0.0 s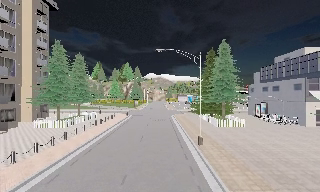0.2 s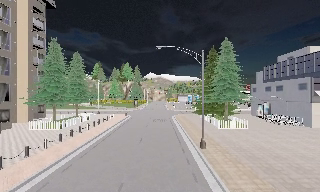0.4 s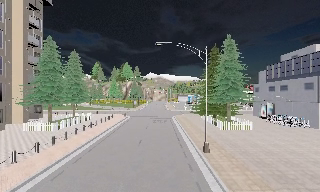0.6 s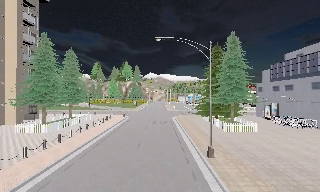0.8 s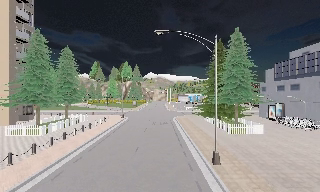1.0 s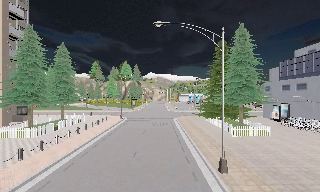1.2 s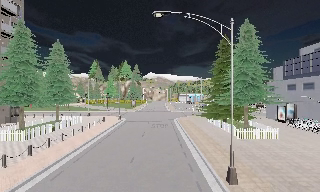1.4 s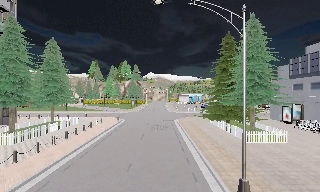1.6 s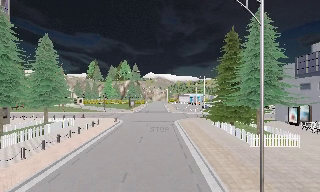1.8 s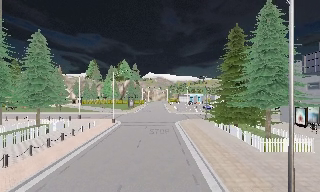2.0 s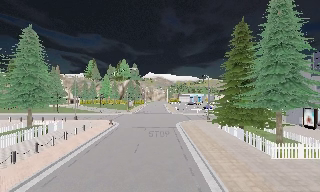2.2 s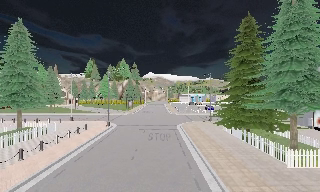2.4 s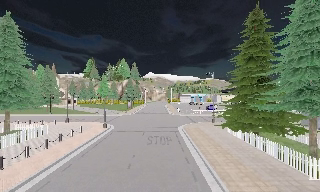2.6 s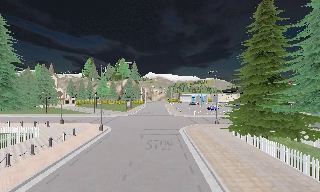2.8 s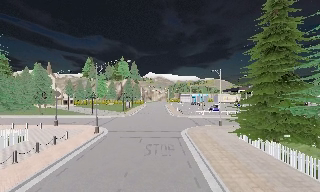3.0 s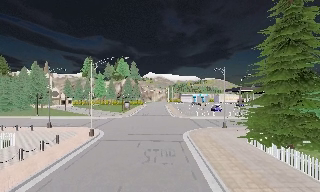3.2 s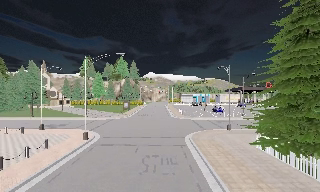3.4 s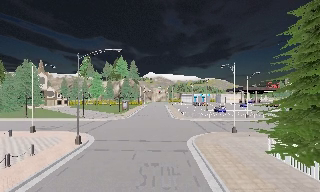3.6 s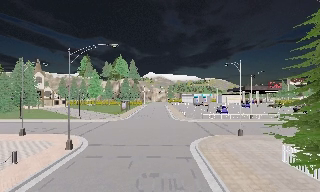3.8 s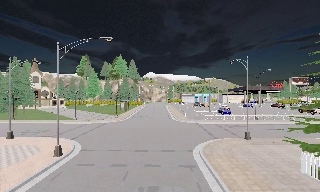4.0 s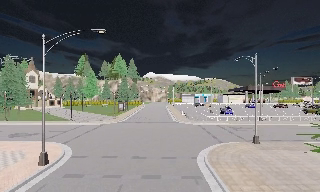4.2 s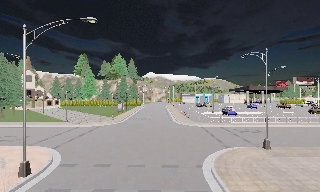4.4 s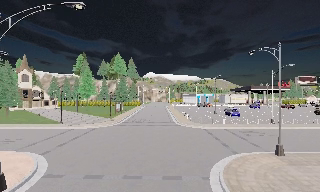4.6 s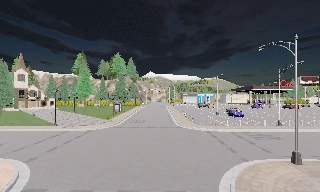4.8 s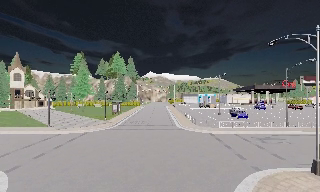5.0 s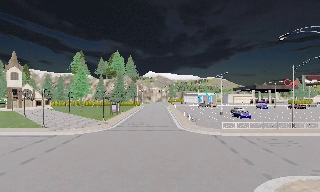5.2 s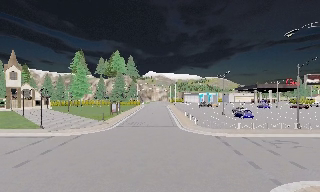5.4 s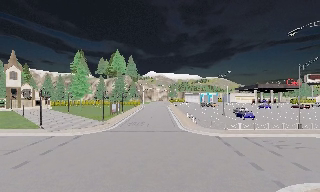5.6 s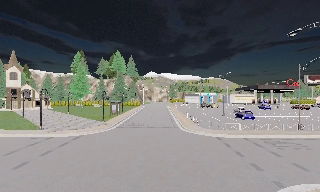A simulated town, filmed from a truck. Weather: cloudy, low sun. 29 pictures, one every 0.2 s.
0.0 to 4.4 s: The camera travels forward, about 25 m, so what stands in front looms larger.
4.4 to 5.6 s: The camera travels forward, about 4 m, so what stands in front looms larger. It loses speed.
The film runs forward here.
